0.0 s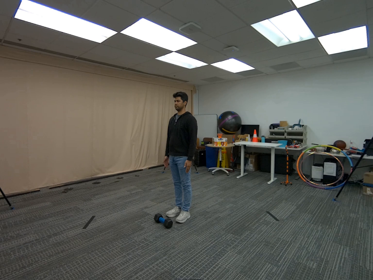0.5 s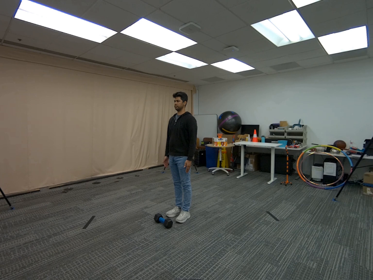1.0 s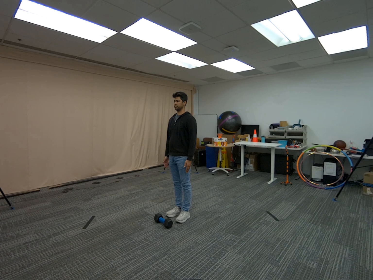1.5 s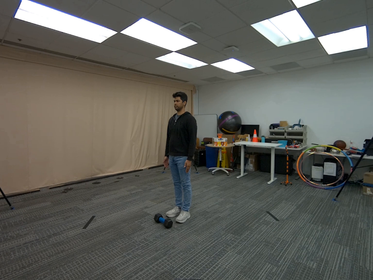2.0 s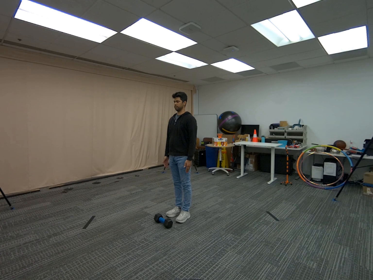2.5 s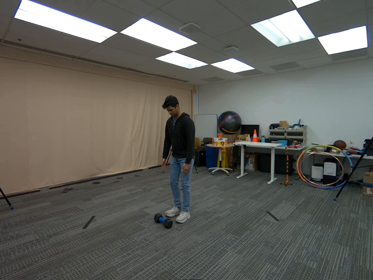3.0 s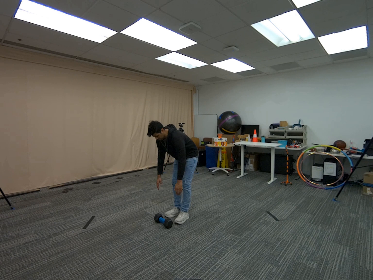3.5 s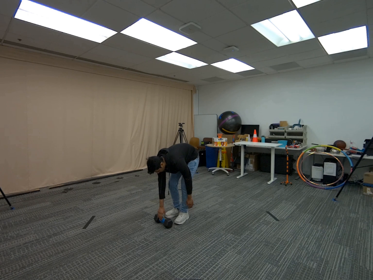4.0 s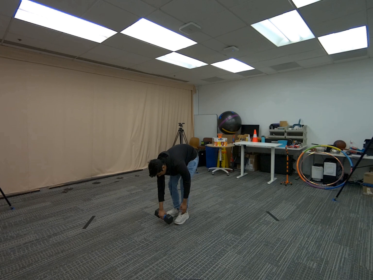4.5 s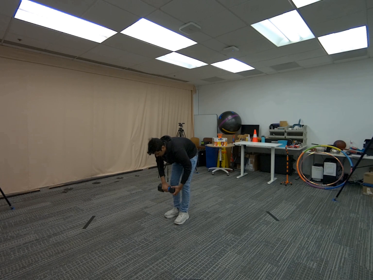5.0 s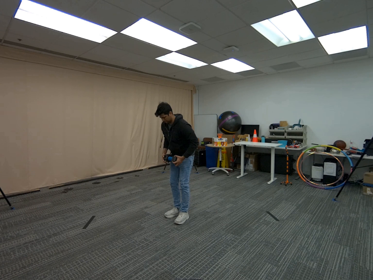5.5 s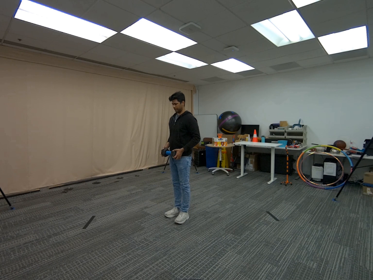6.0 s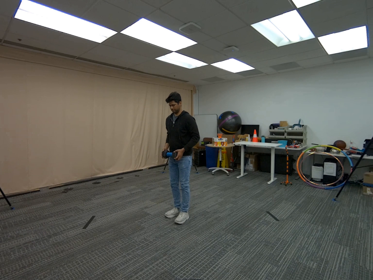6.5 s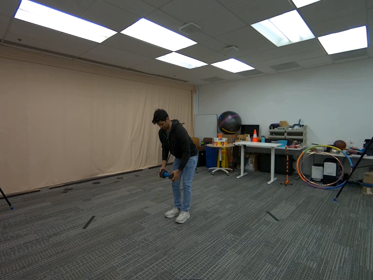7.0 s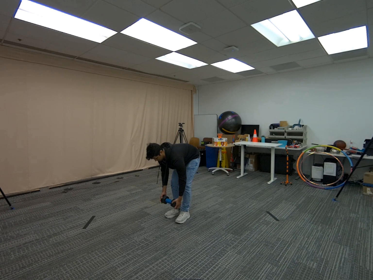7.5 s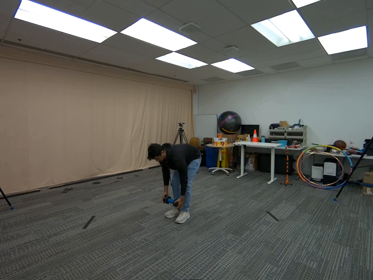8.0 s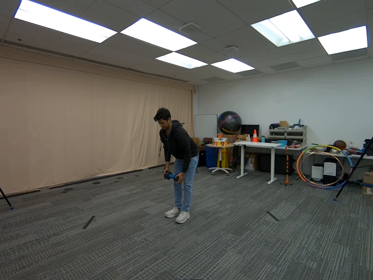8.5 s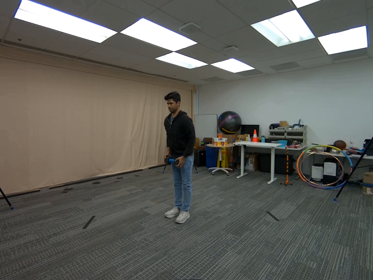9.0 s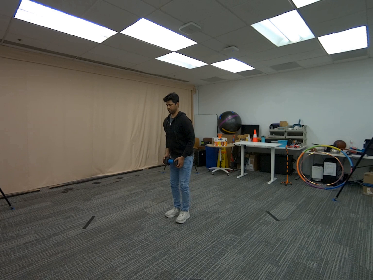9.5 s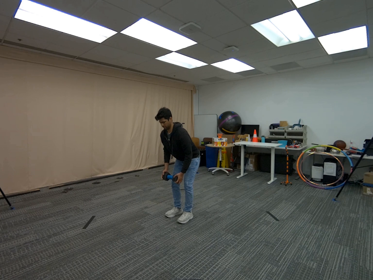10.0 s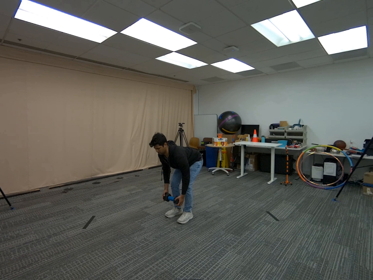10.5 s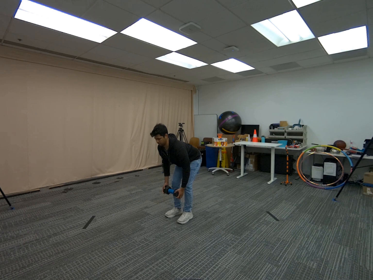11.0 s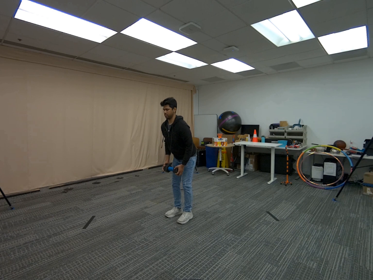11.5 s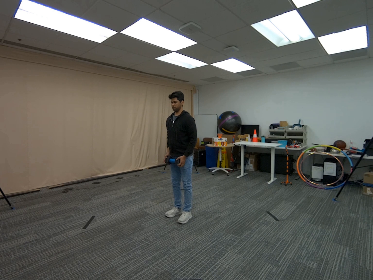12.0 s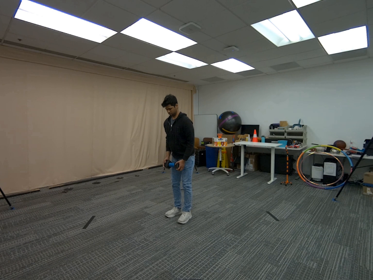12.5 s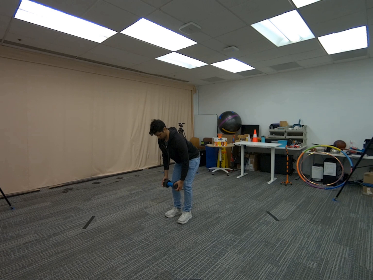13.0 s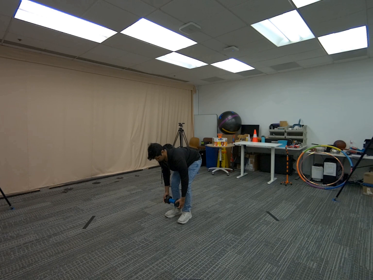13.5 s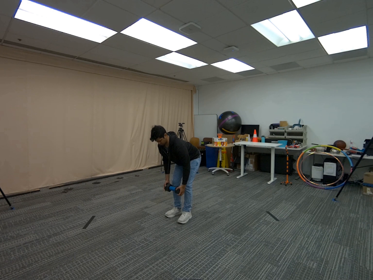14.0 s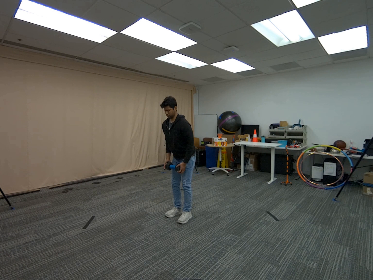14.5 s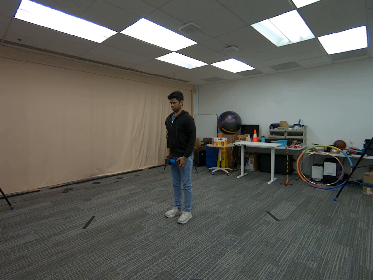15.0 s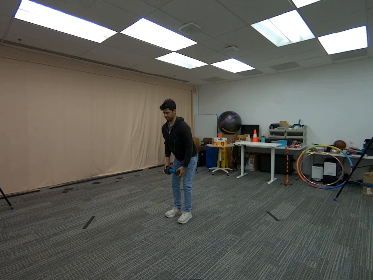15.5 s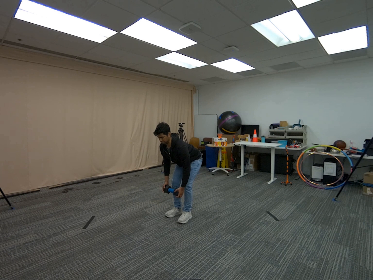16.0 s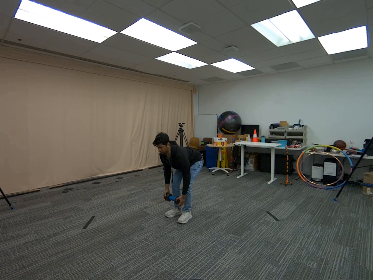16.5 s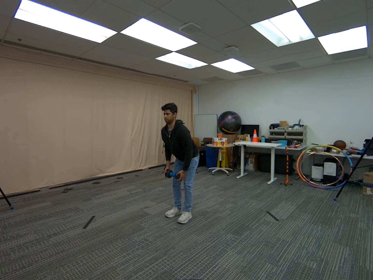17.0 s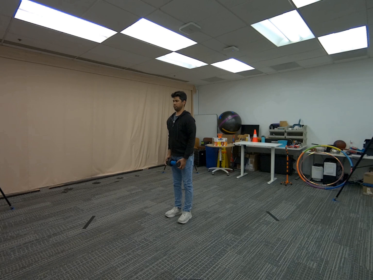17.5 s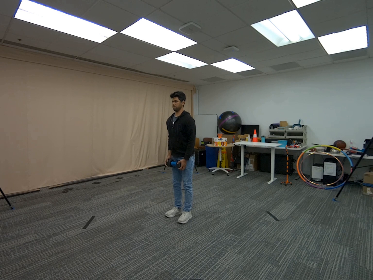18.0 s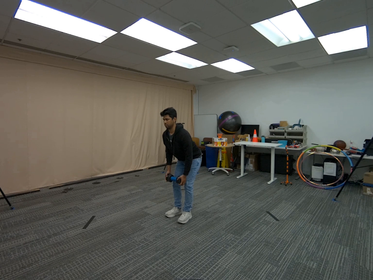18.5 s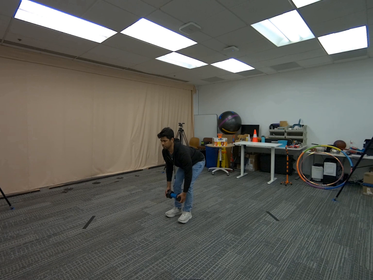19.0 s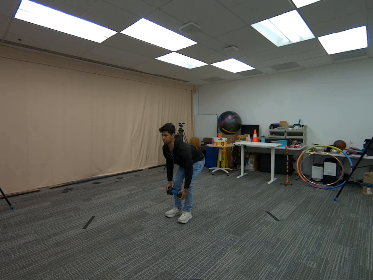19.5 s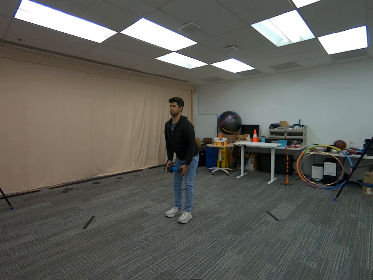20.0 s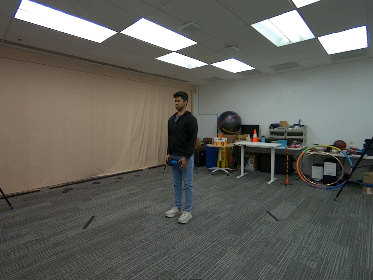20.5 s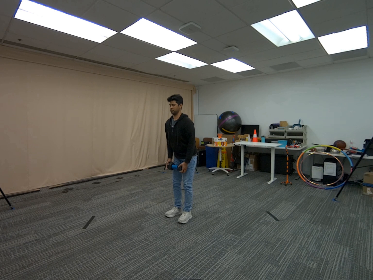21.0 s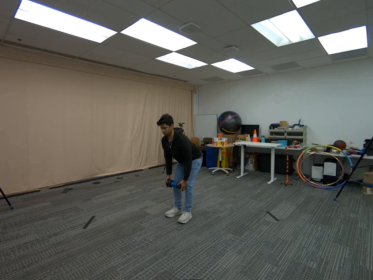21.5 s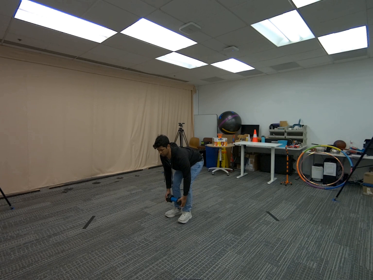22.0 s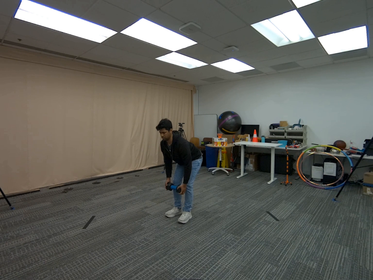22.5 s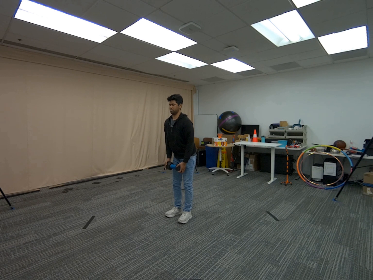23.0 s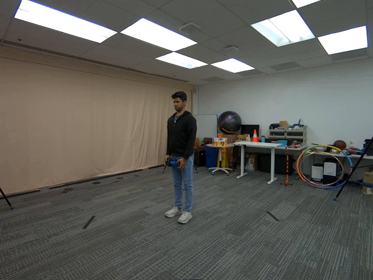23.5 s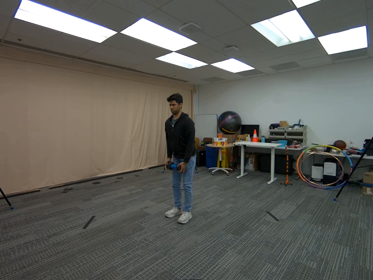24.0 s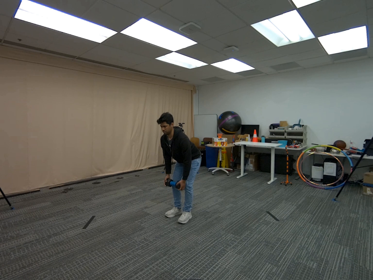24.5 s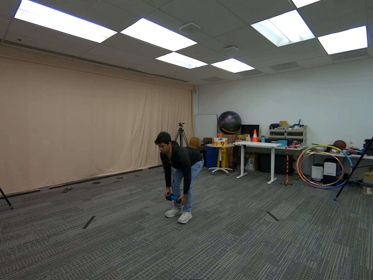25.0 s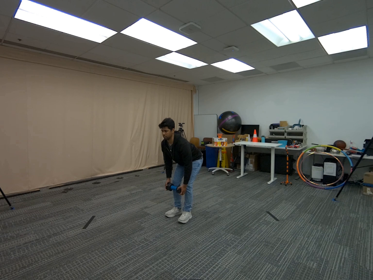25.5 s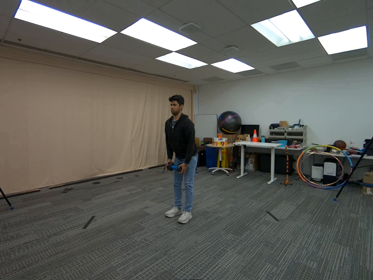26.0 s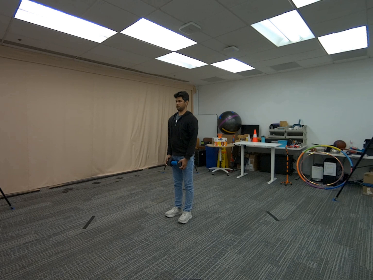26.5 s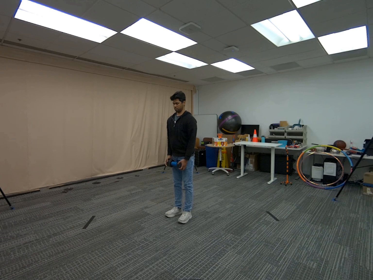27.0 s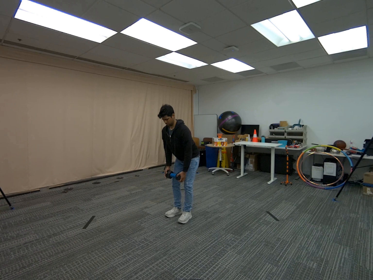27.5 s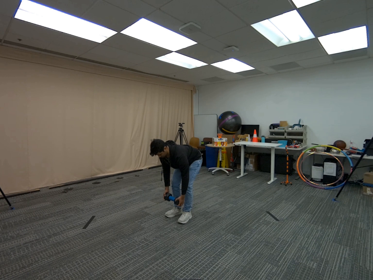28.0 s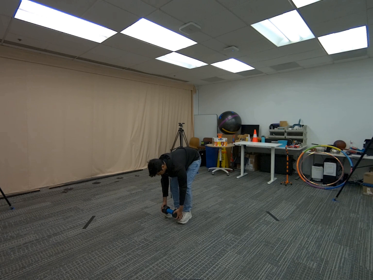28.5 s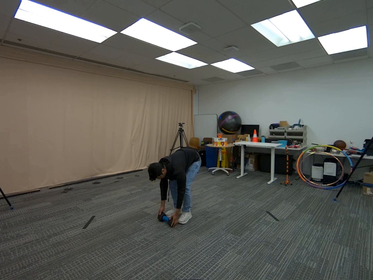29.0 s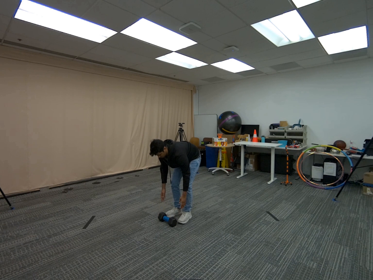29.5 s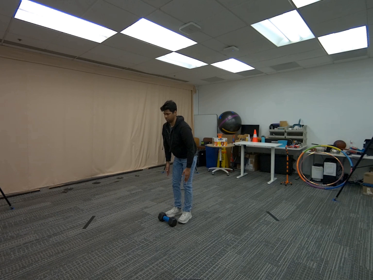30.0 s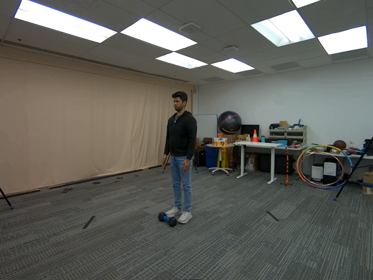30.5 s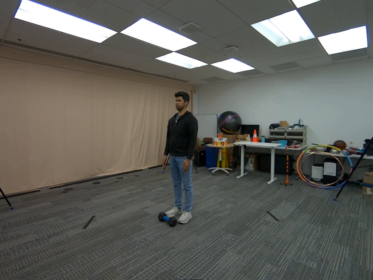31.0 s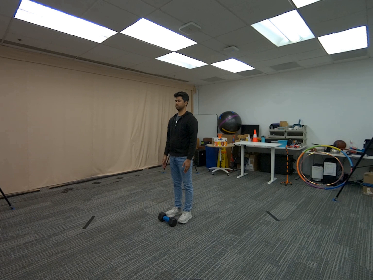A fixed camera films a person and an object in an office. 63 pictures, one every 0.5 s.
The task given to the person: Walk to the dumbbell, pick up and hold the dumbbell and lift it while keeping your back straight and stable. Lower it slowly, keeping your back straight and hips pushed back. Repeat until finished, then carefully place the dumbbell on the ground.
